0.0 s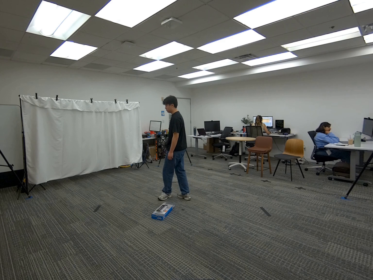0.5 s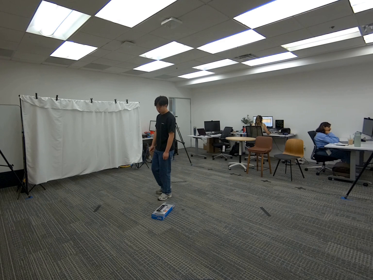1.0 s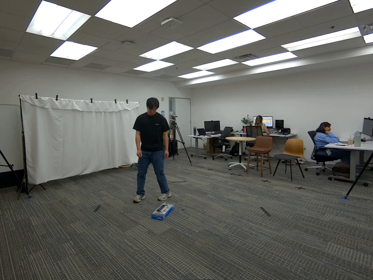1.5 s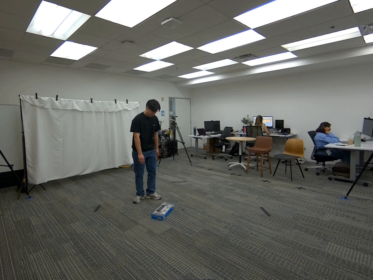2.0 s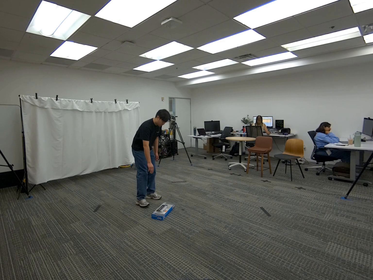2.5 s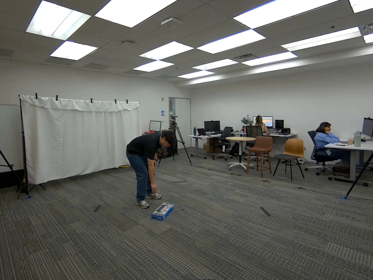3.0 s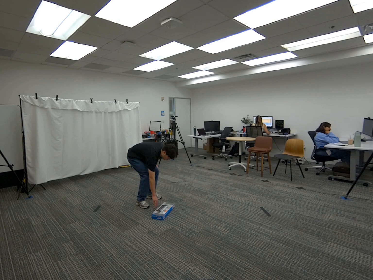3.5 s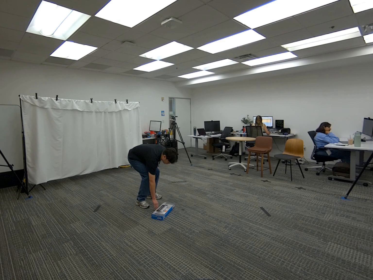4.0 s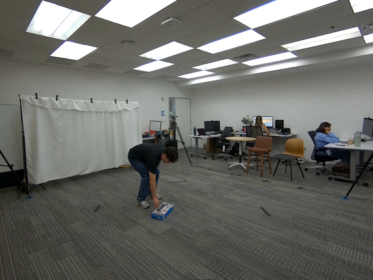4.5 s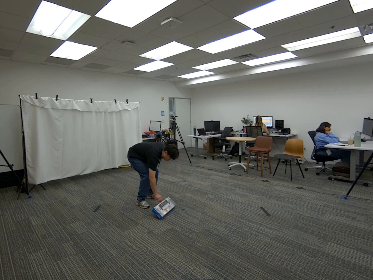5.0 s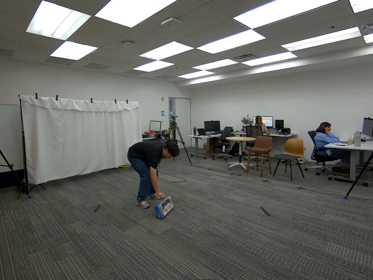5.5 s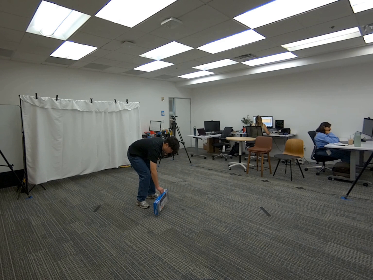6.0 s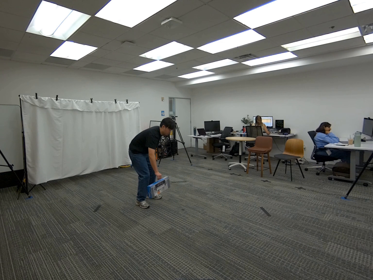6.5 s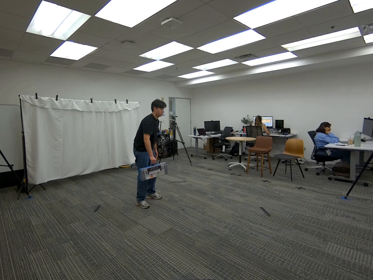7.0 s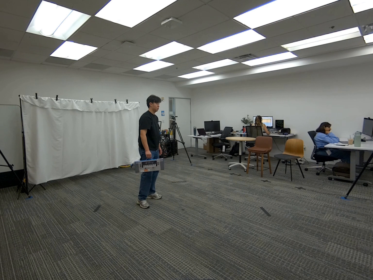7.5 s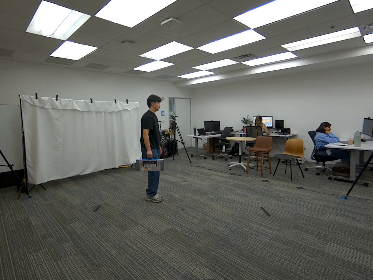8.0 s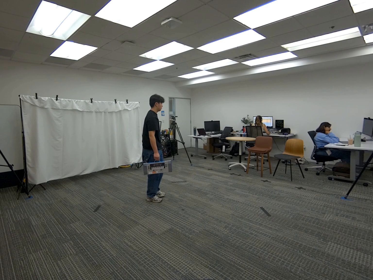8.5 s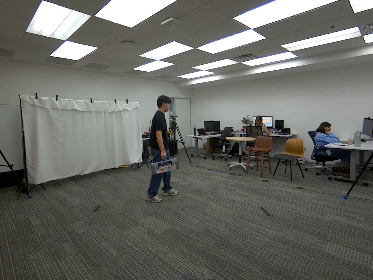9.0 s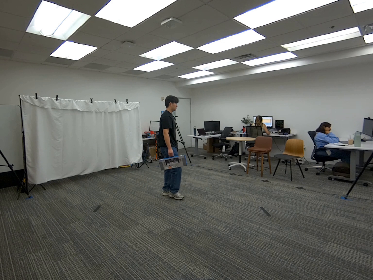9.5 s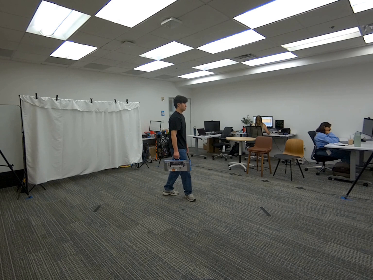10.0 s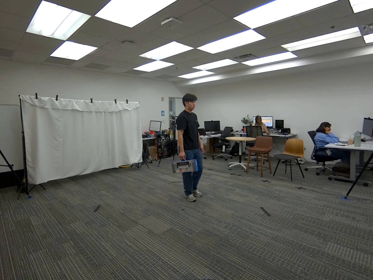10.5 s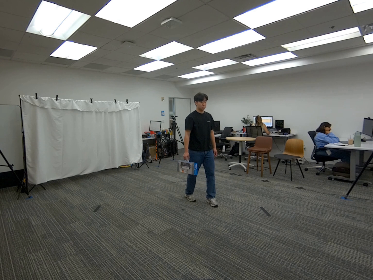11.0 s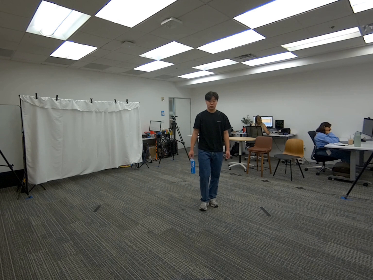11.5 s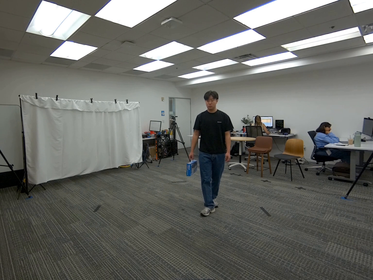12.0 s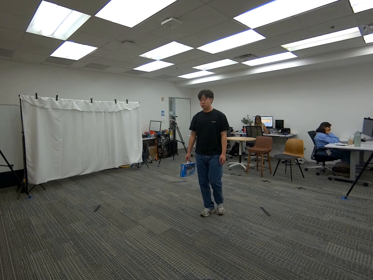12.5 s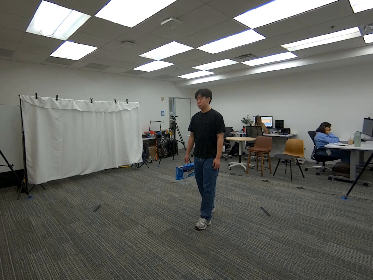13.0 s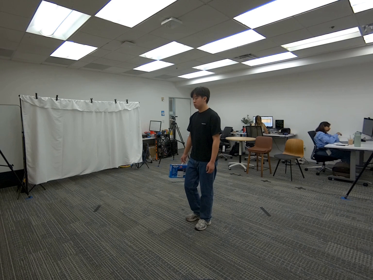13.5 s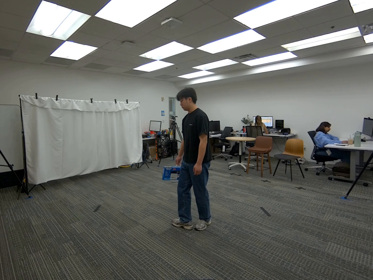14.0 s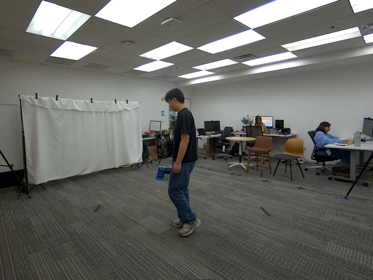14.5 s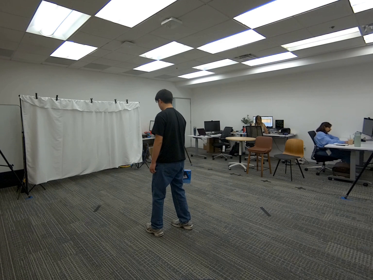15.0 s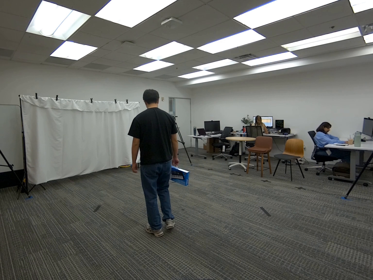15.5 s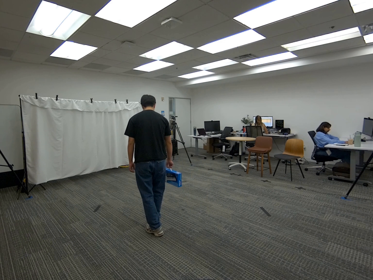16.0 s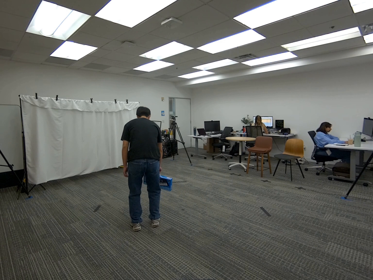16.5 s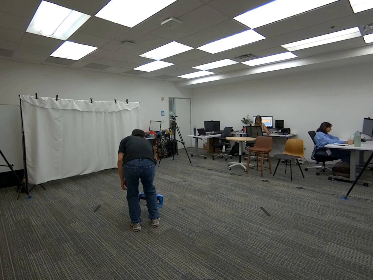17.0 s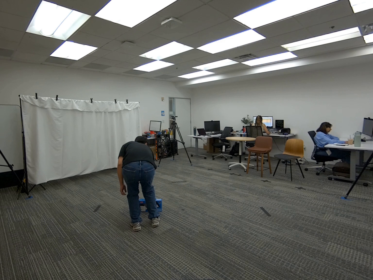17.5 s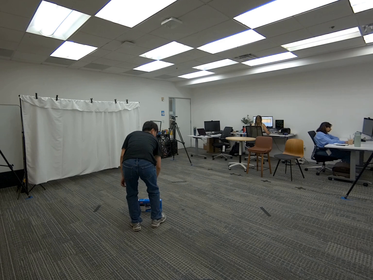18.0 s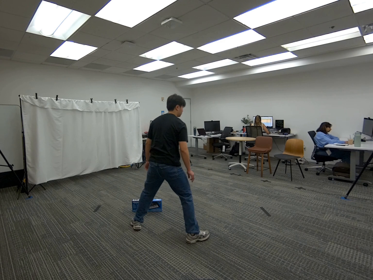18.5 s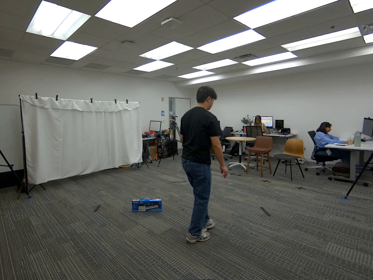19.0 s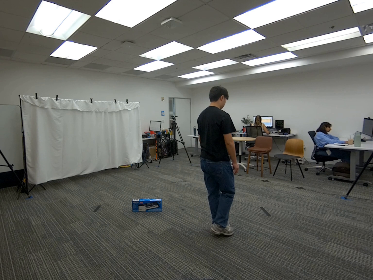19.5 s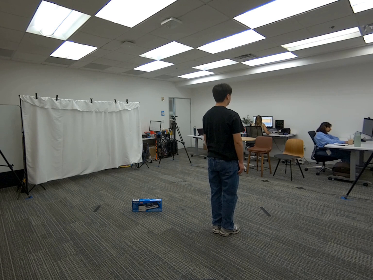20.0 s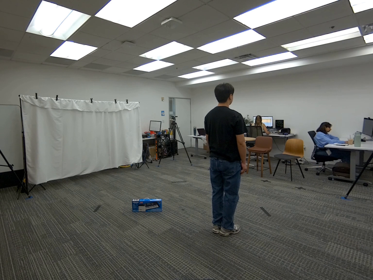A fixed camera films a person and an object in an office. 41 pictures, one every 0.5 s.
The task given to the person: Walk over to the keyboard box on the ground and pick up the keyboard box from the handle using your right hand, walk within the bounding area and place on the floor when complete.
